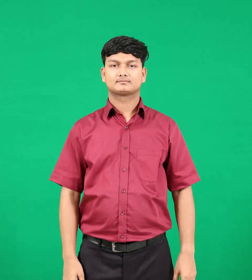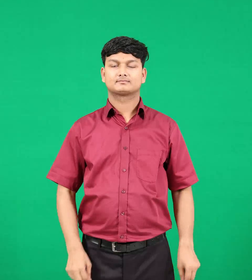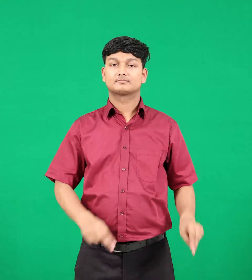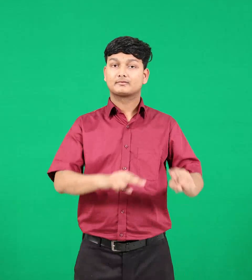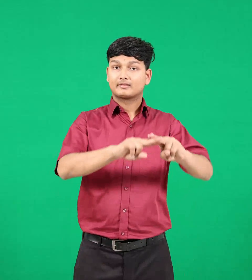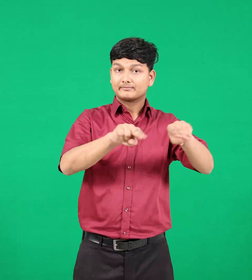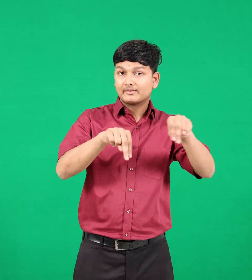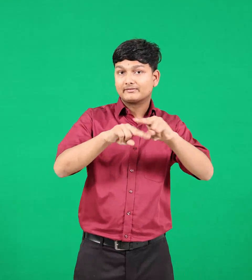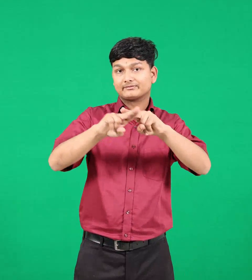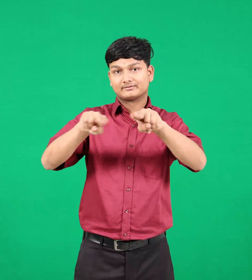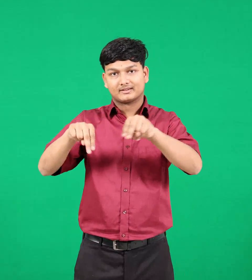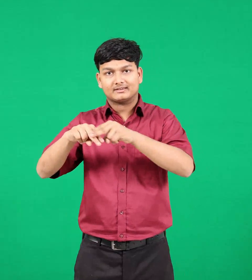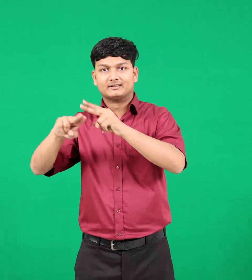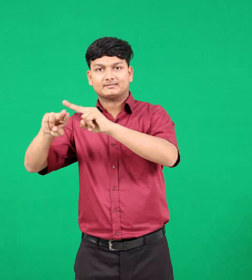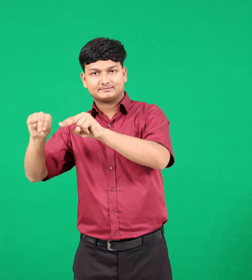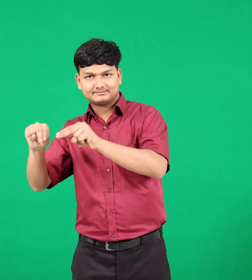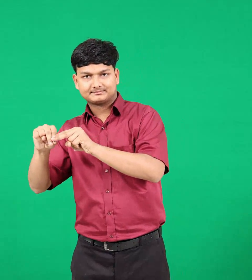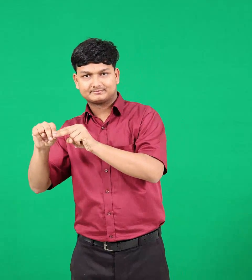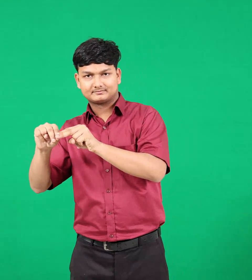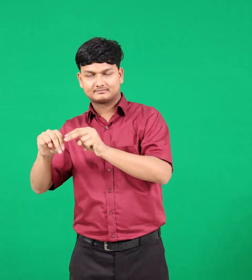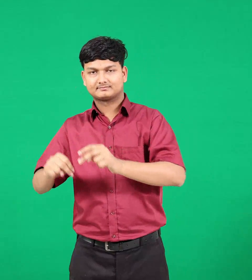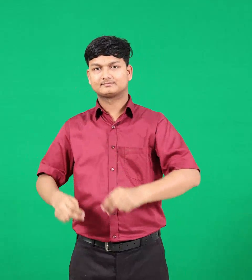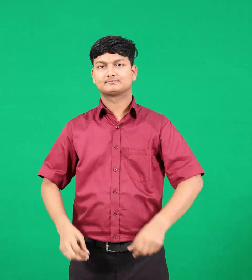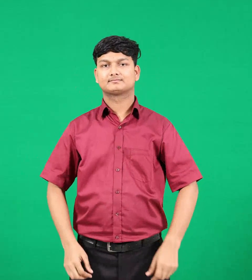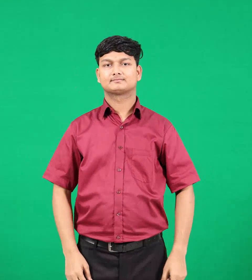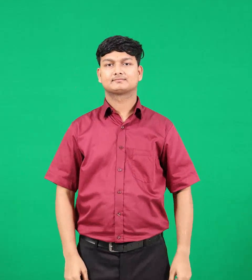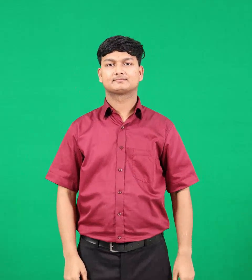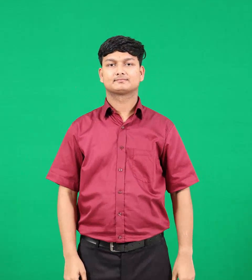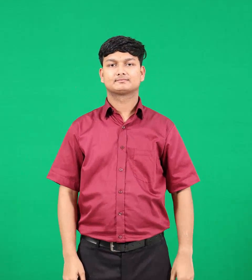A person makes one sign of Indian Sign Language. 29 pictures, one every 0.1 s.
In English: families
